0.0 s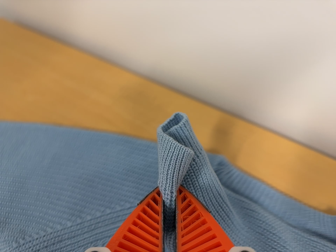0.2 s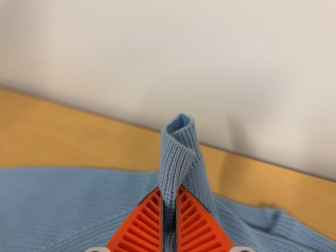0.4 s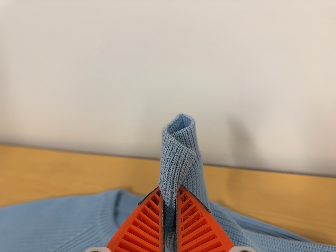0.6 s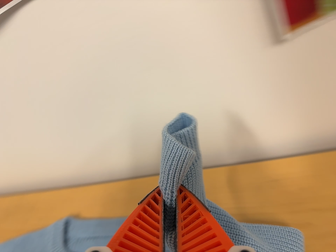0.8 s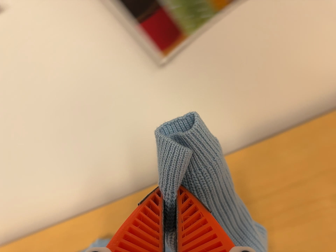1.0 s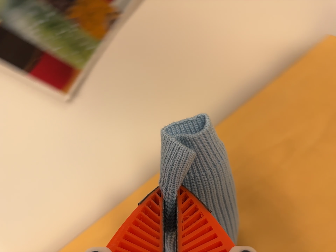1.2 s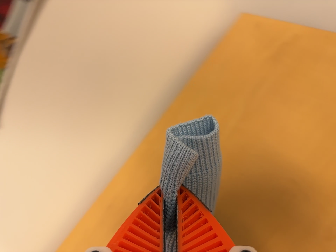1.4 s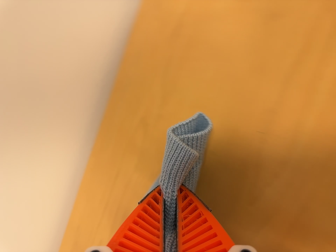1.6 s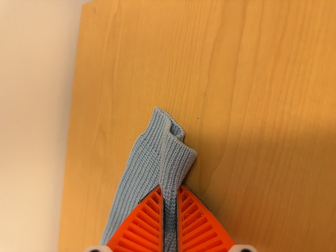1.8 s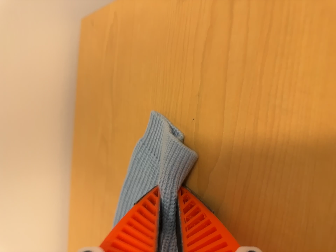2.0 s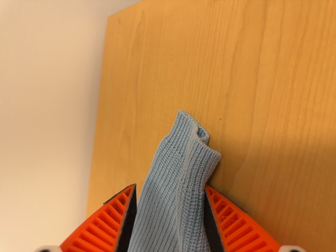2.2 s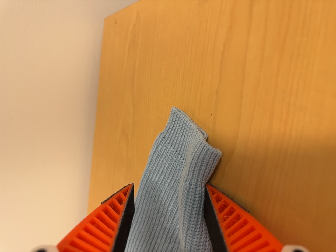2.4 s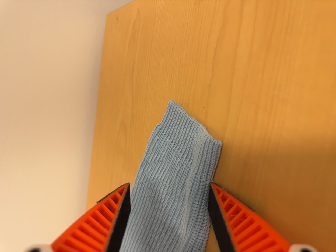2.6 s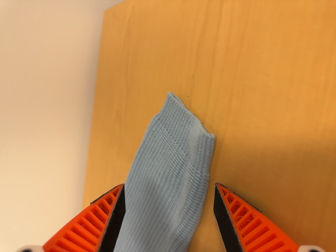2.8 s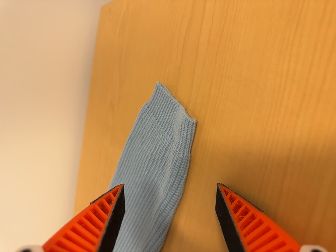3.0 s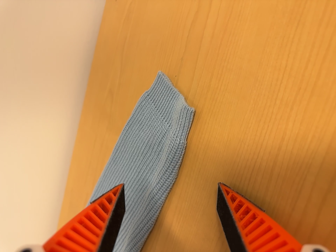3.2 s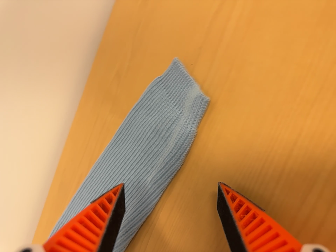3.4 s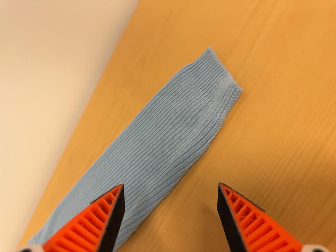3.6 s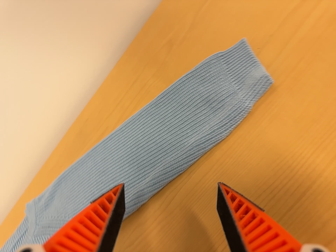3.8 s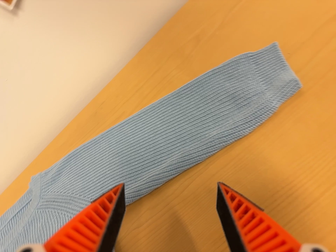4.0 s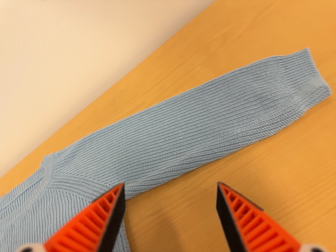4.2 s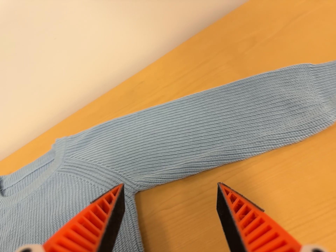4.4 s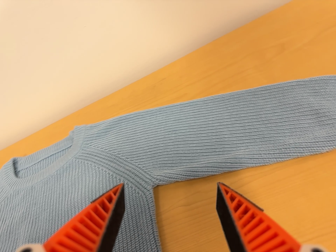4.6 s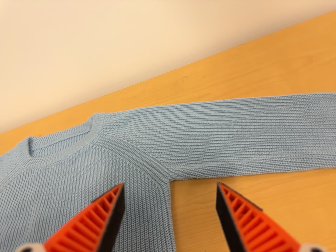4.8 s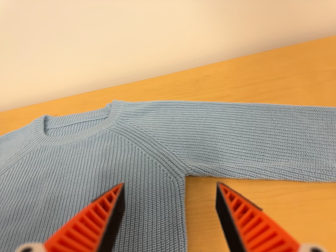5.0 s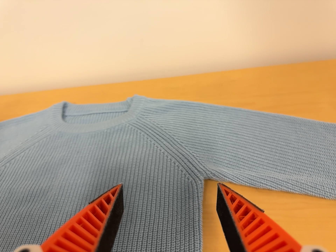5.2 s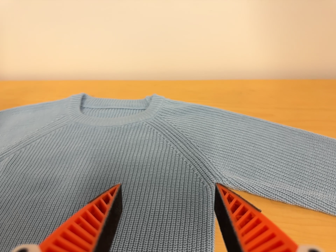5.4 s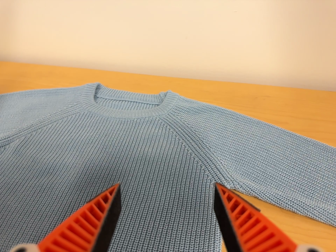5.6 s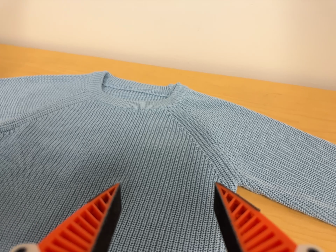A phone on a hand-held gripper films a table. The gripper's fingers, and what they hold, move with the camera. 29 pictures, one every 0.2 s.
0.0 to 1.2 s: The scene slides to the left, as the camera pans about 15 degrees to its right. It travels to its right, about 50 cm, so close, fixed things drift to the left. Its aim tips toward the top of its view by about 20 degrees, and the scene shifts downward. It rolls about its line of sight by about 70 degrees, and the scene rotates counterclockwise.
1.2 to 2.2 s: The camera travels to its right, about 16 cm, so close, fixed things drift to the left. It rolls about its line of sight by about 30 degrees, and the scene rotates counterclockwise.
2.2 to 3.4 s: The camera travels backward and toward the bottom of its view, about 12 cm, so what stands in front gets smaller. It rolls about its line of sight by about 20 degrees, and the scene rotates clockwise.
3.4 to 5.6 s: The camera travels to its left, about 32 cm, so close, fixed things drift to the right. It rolls about its line of sight by about 70 degrees, and the scene rotates clockwise.
The film runs backward here.
